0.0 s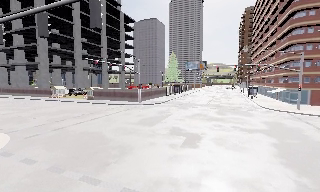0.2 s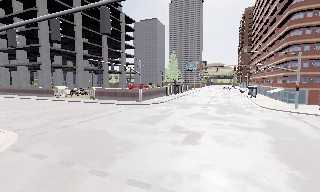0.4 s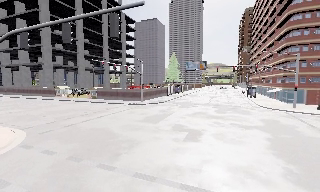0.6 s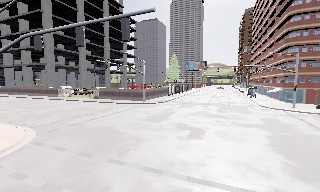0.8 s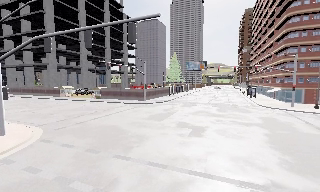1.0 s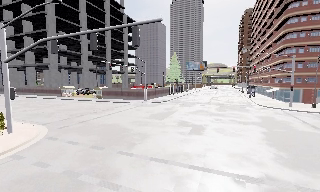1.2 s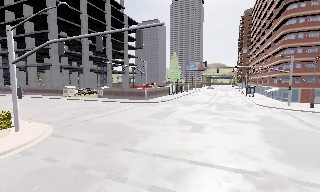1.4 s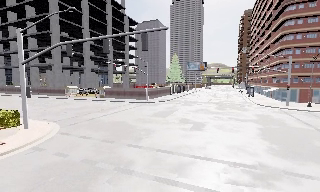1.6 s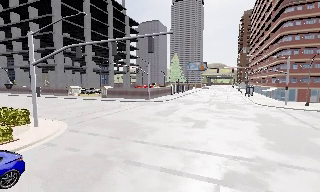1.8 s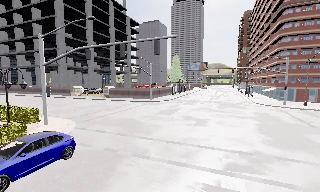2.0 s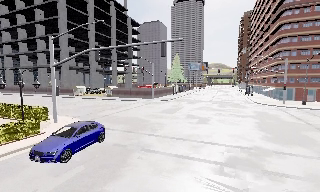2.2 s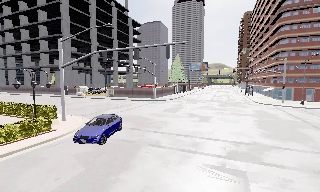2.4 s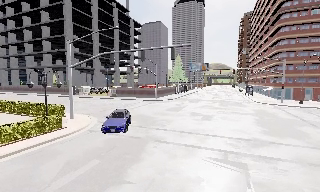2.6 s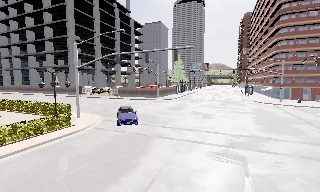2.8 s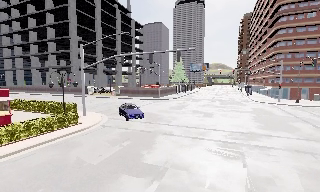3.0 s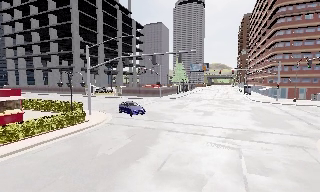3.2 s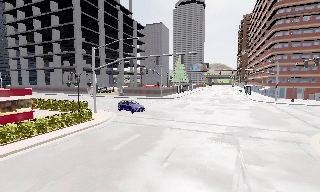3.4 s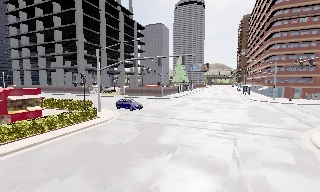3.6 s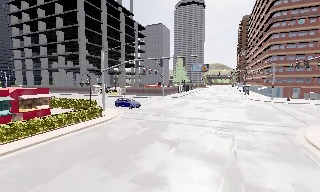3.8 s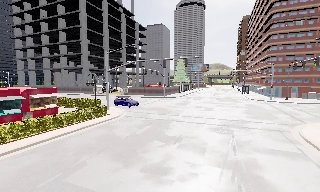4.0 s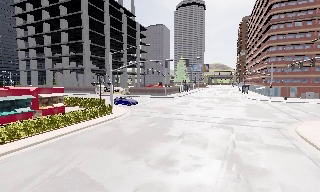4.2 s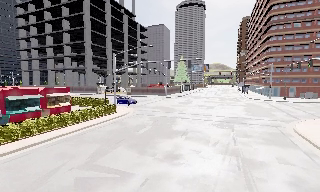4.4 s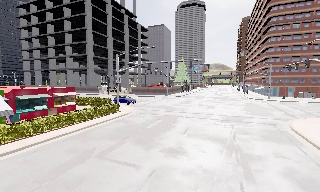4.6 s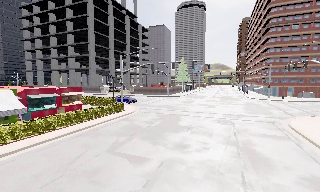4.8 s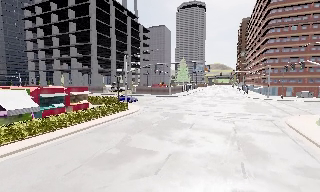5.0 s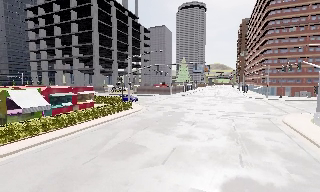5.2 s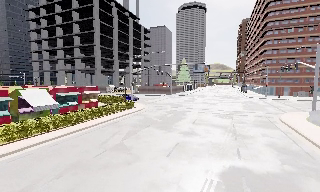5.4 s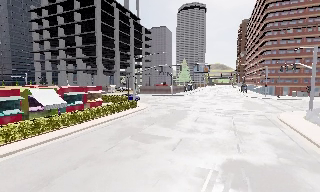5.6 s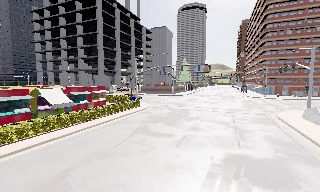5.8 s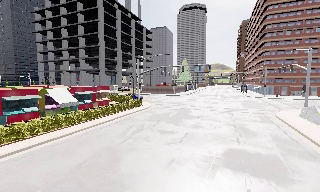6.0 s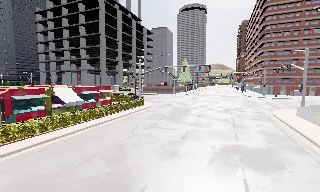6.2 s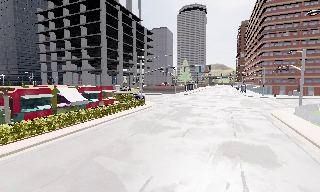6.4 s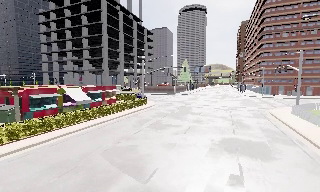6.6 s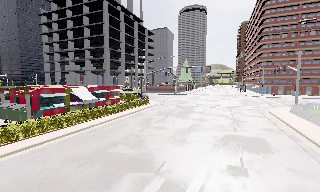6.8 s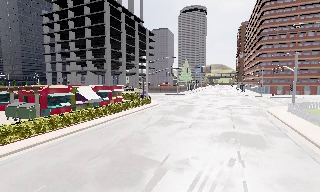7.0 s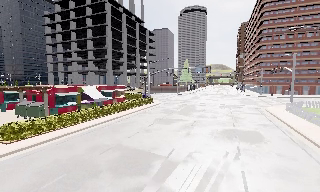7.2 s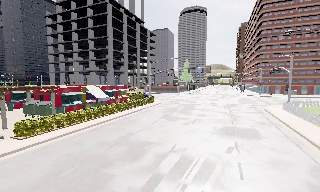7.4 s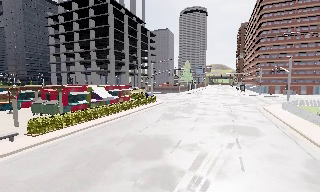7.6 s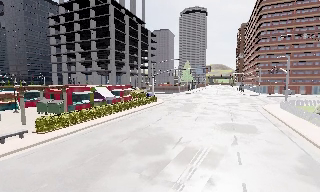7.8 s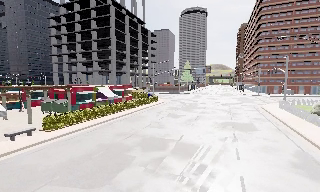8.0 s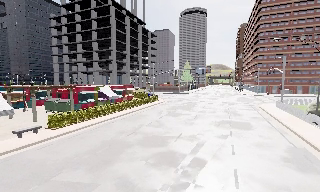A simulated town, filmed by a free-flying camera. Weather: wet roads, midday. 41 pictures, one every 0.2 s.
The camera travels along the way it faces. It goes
backward.
0.0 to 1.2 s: The camera travels backward, about 3 m, so what stands in front gets smaller.
1.2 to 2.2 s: The camera travels backward and to its left, about 3.5 m, so what stands in front gets smaller.
2.2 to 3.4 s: The camera travels backward, about 5 m, so what stands in front gets smaller.
3.4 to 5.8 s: The camera travels backward and to its left, about 9 m, so what stands in front gets smaller.
5.8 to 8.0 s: The camera travels backward, about 7 m, so what stands in front gets smaller.
The film runs backward here.
